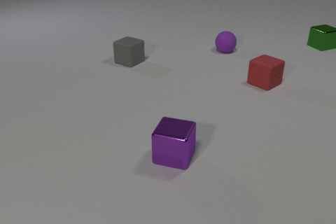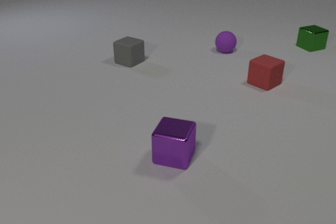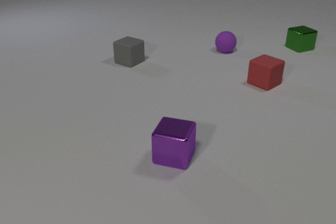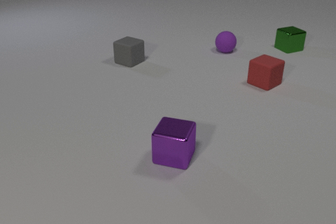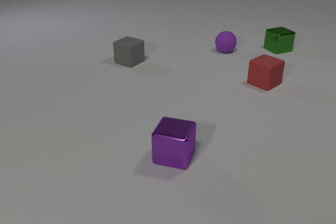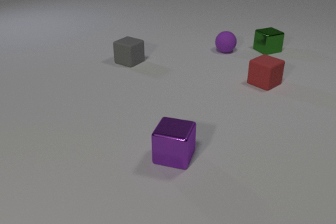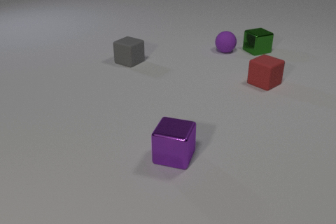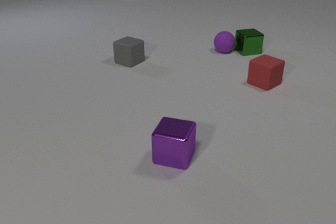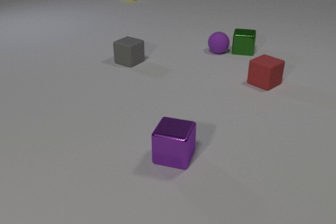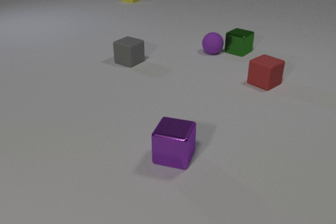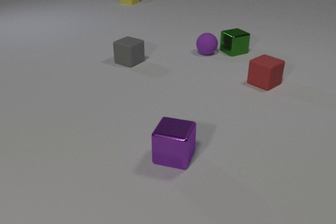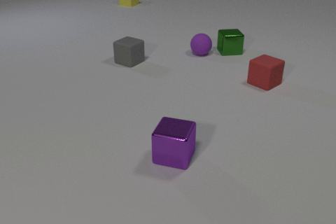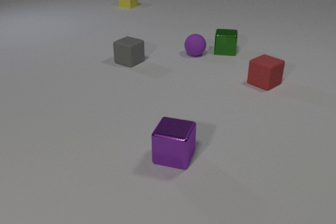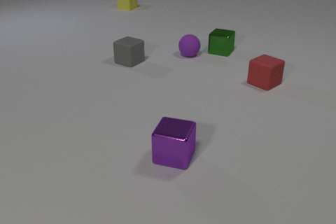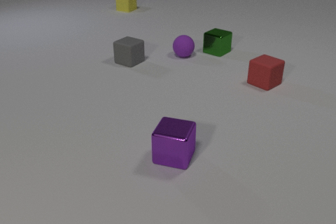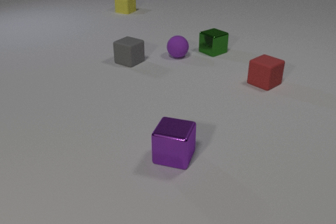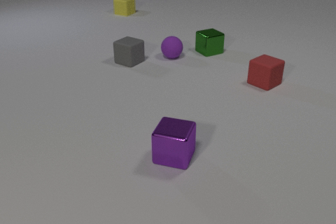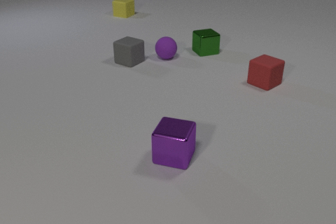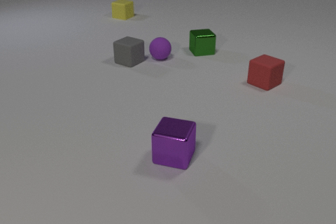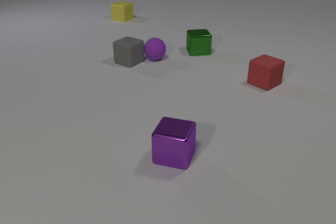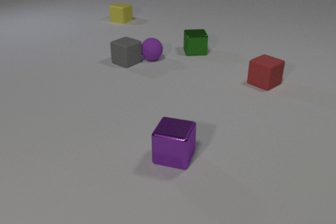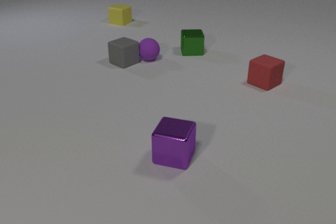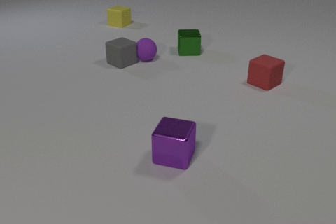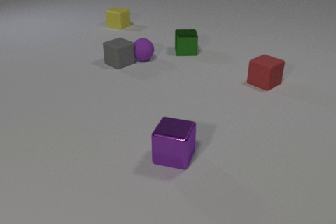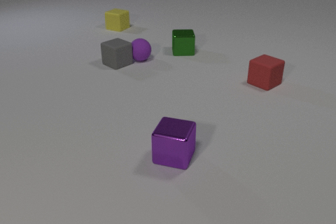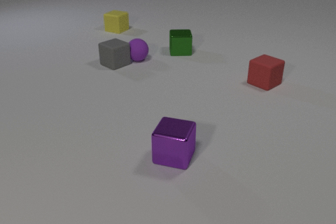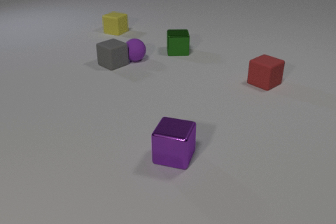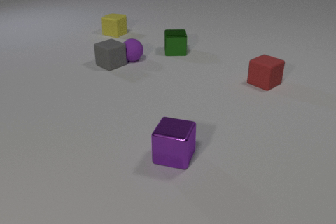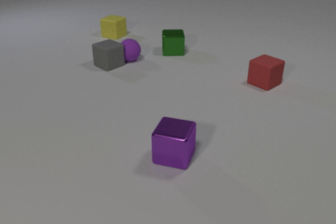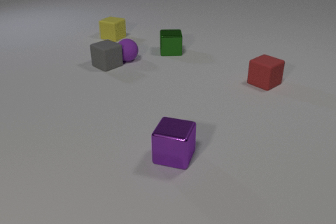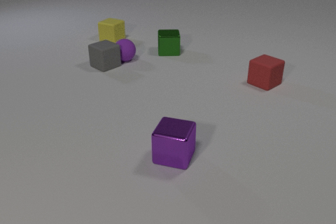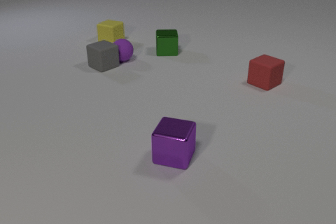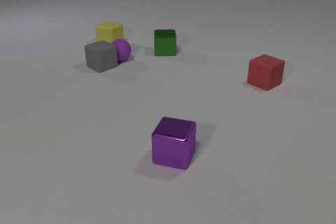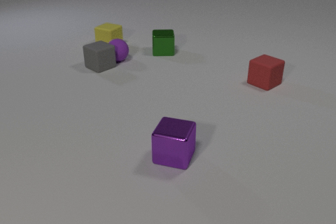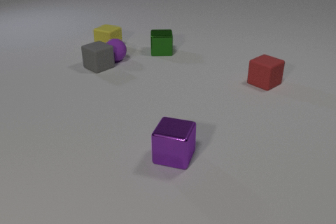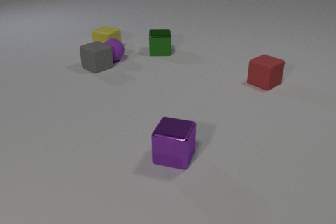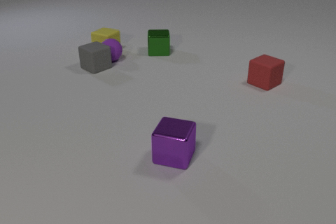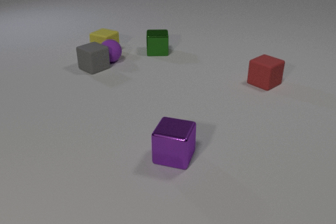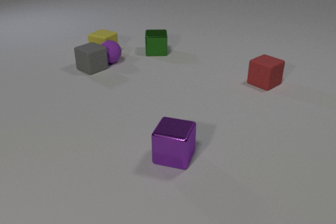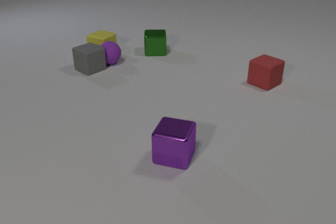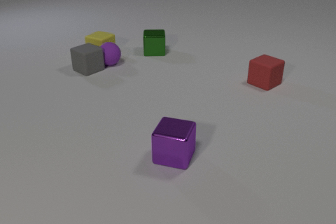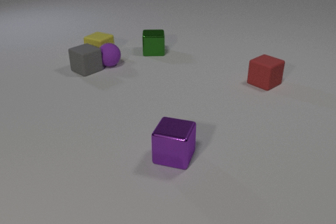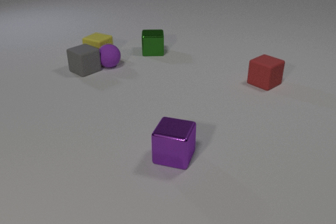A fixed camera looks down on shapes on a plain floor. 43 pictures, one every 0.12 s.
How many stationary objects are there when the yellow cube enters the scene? 4.
Are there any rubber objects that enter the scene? yes.
How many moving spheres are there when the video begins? 0.
0.00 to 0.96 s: The green metal cube slides to the left and toward the camera, spins clockwise seen from above by about 30 degrees, its near face sliding to the left. The purple rubber sphere rolls to the left. The yellow rubber cube comes in at the top edge, slides toward the camera. The green metal cube and the purple rubber sphere collide.
0.96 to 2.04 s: The green metal cube slides to the left, spins so that its near face slides to the left, clockwise seen from above. The purple rubber sphere rolls to the left. The yellow rubber cube slides toward the camera.
2.04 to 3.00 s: The green metal cube slides to the left. The purple rubber sphere rolls to the left. The gray rubber cube slides to the left. The yellow rubber cube slides toward the camera. The purple rubber sphere and the gray rubber cube collide.
3.00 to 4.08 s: The green metal cube slides to the left. The purple rubber sphere rolls to the left. The gray rubber cube slides to the left. The yellow rubber cube slides toward the camera.
4.08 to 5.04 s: The green metal cube slides to the left. The purple rubber sphere rolls toward the camera and to the left. The gray rubber cube slides to the left and toward the camera. The yellow rubber cube slides toward the camera. The purple rubber sphere and the yellow rubber cube collide.
